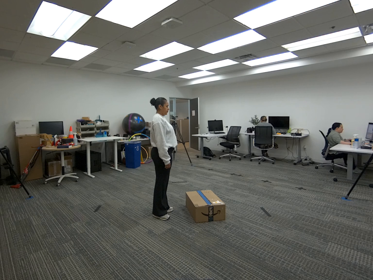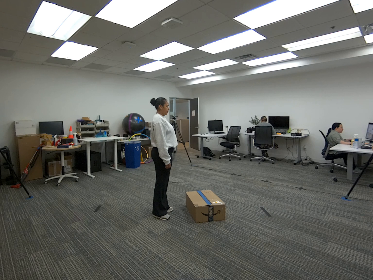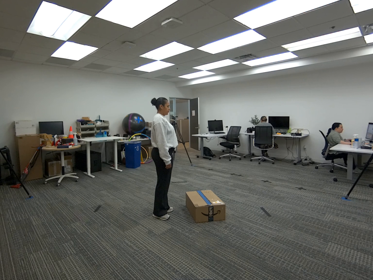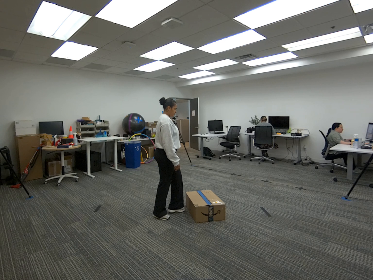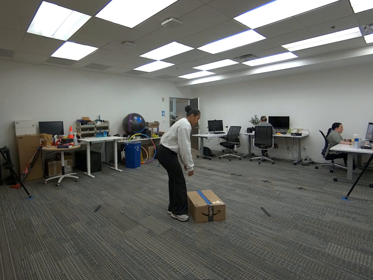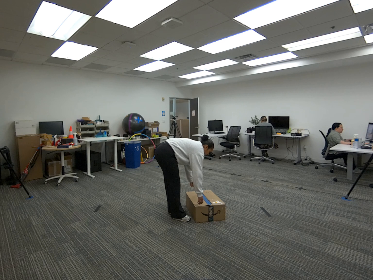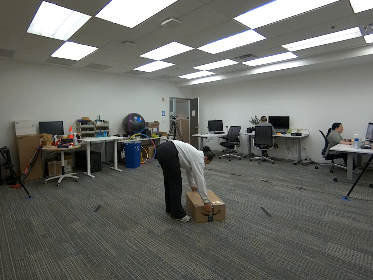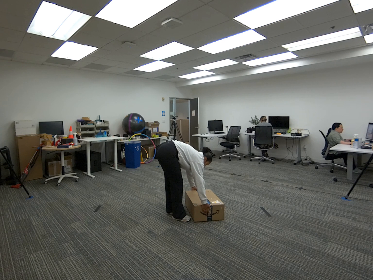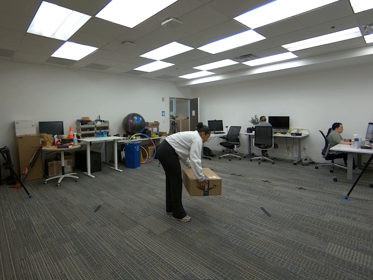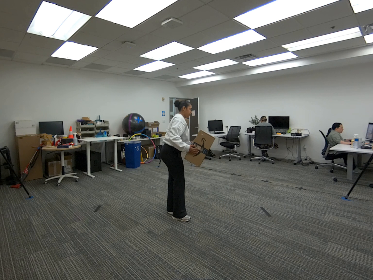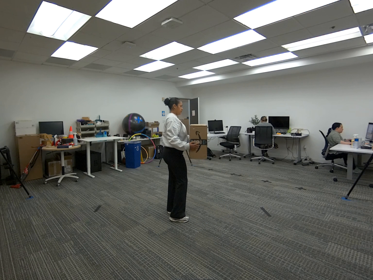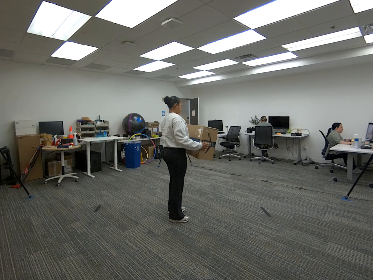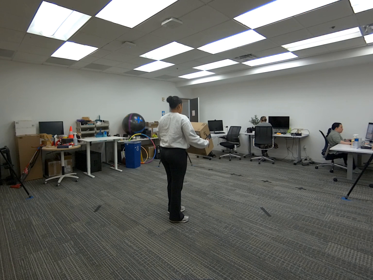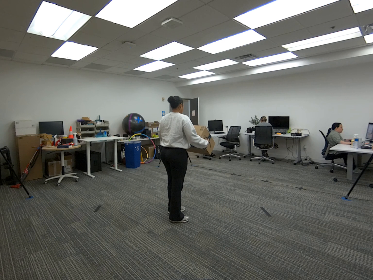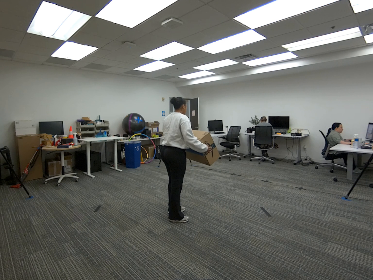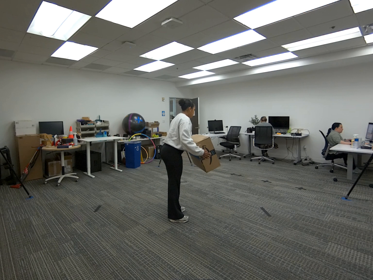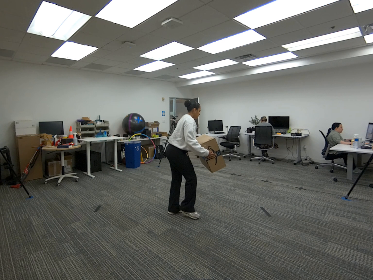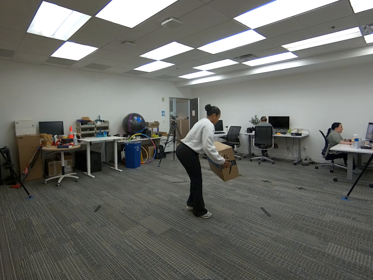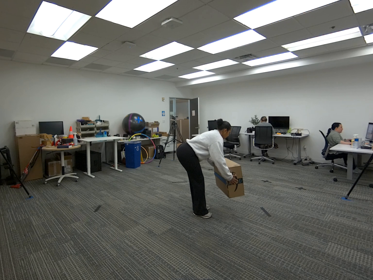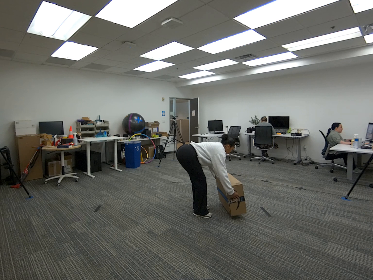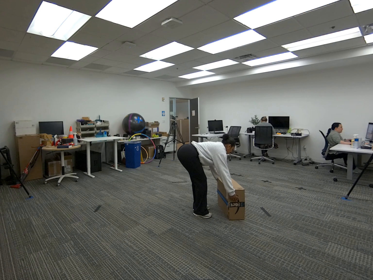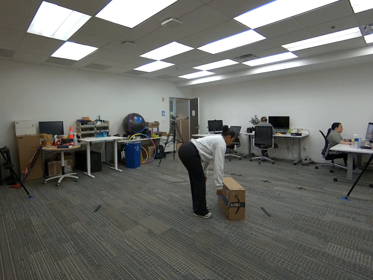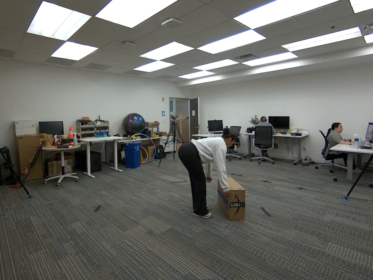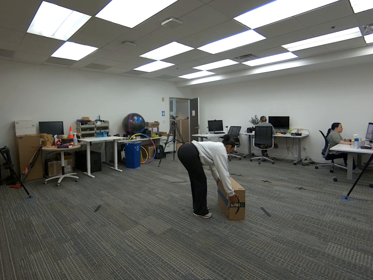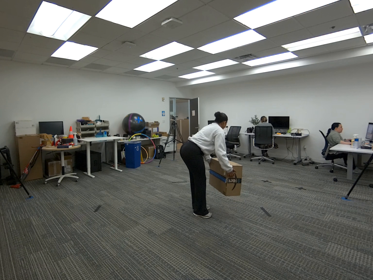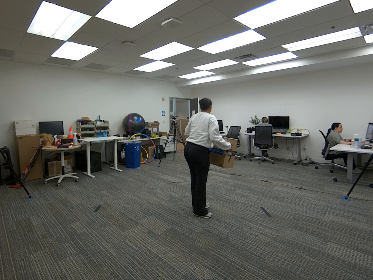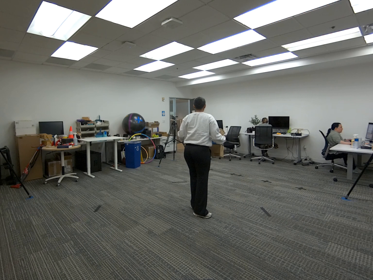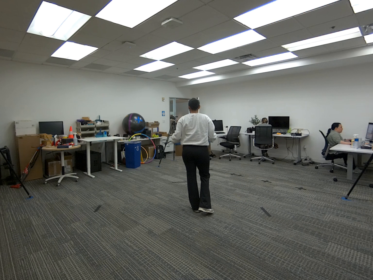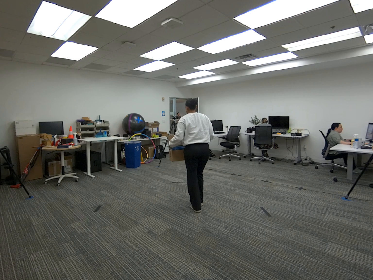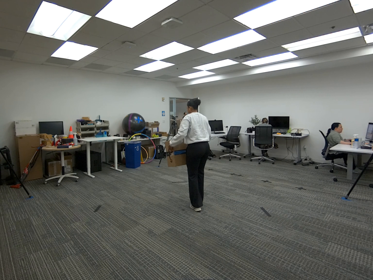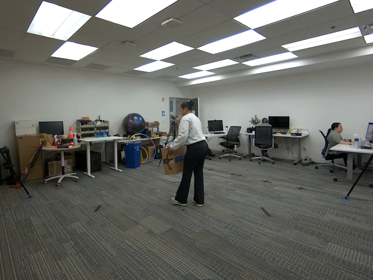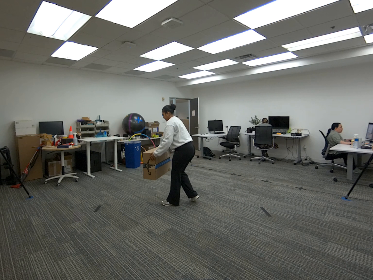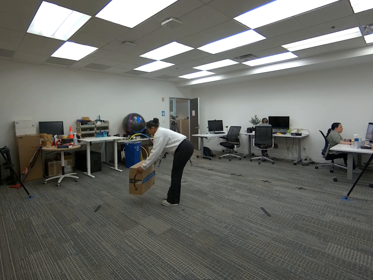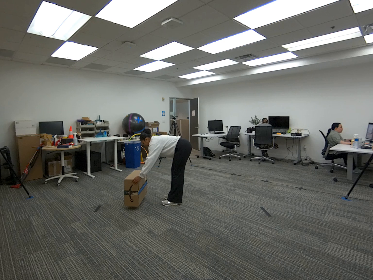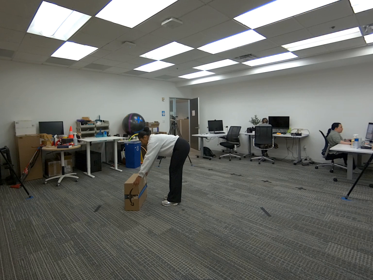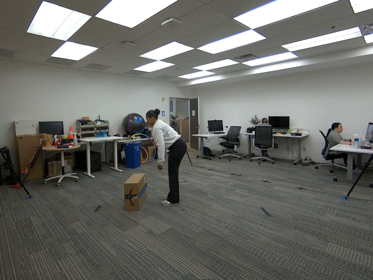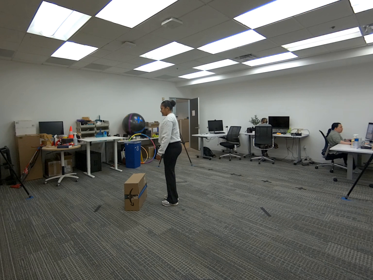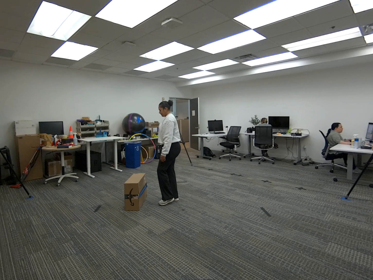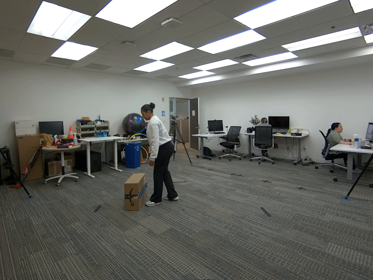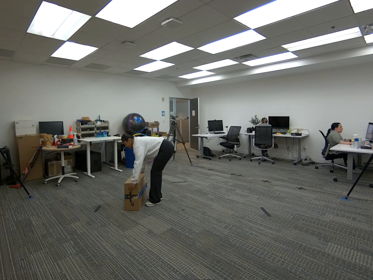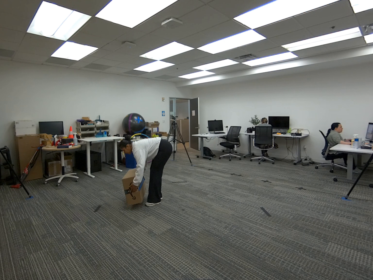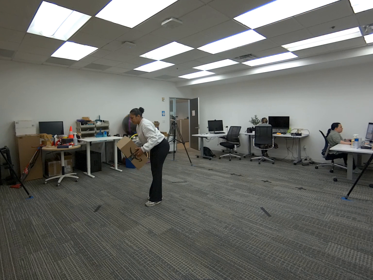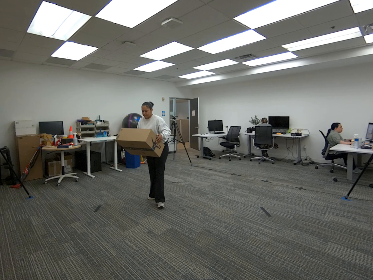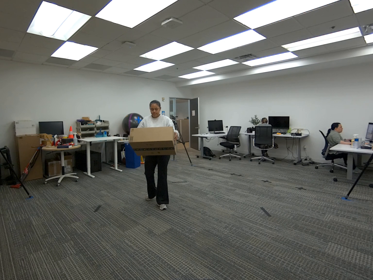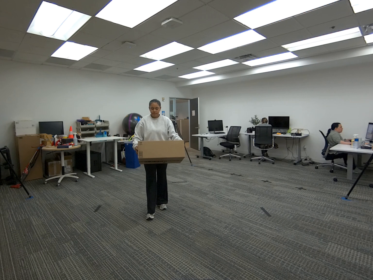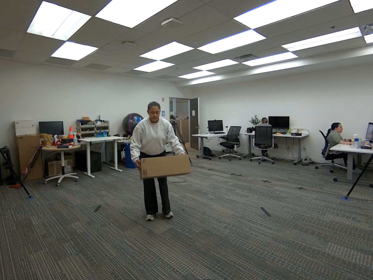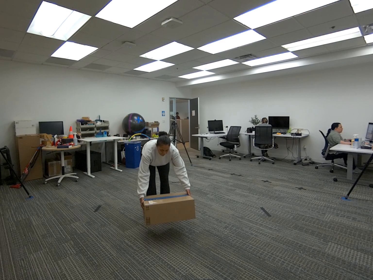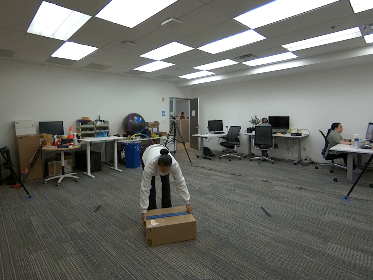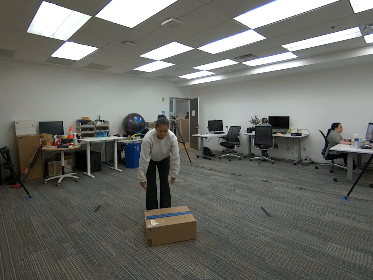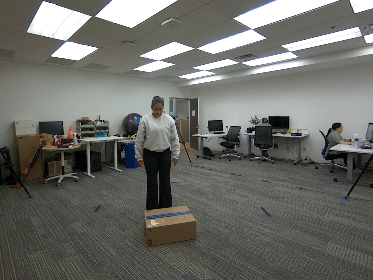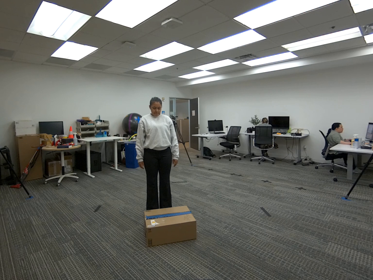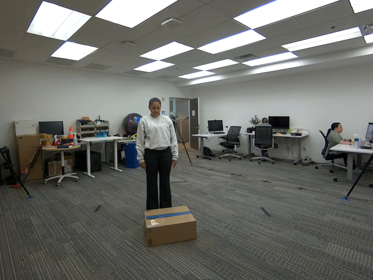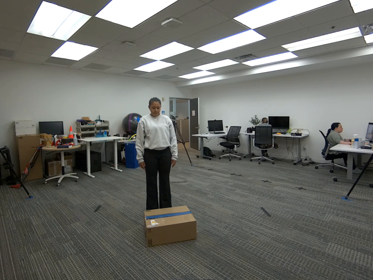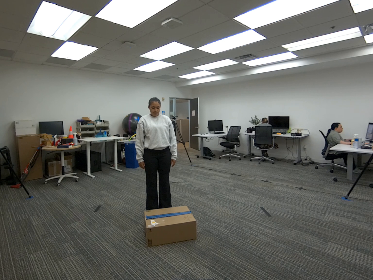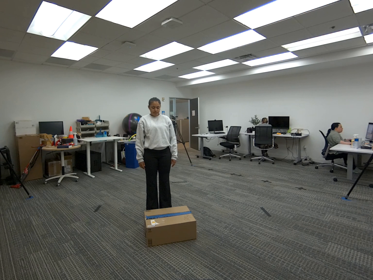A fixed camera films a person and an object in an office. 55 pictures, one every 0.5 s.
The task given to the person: Pick up the big brown cardboard box from the ground and place it back on the ground.
